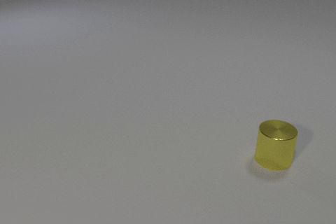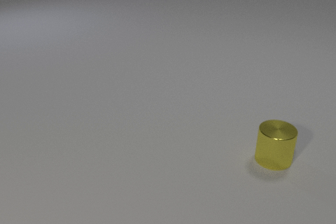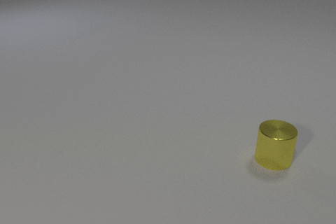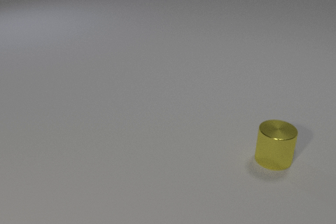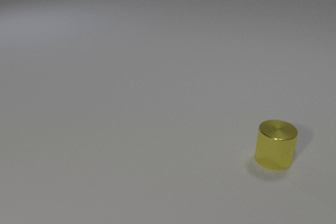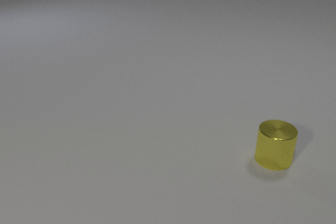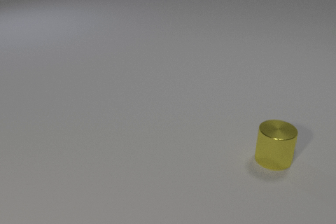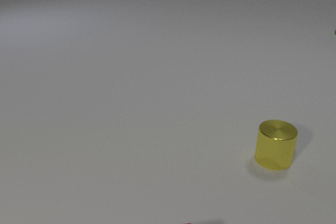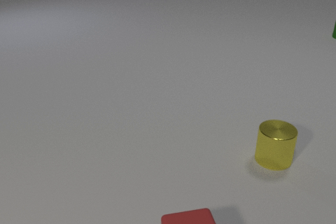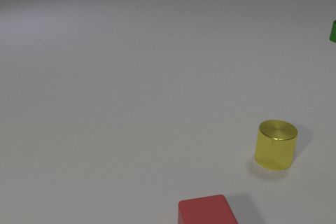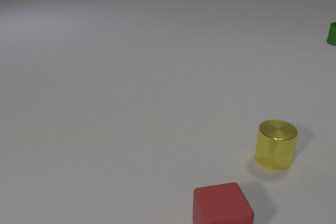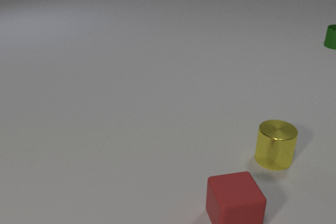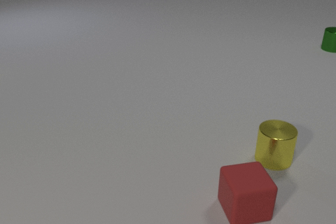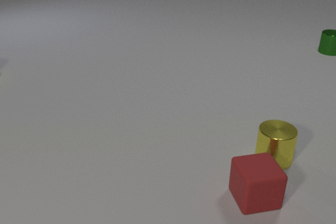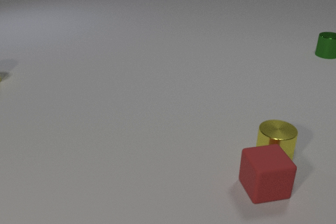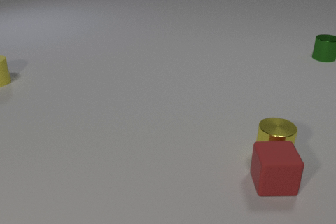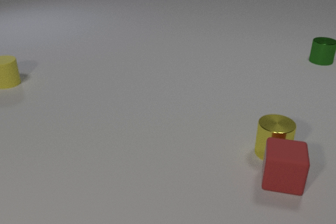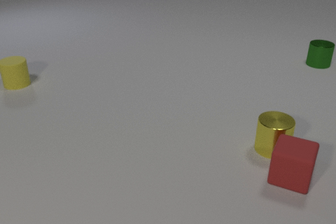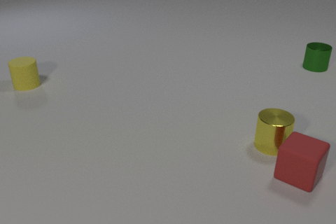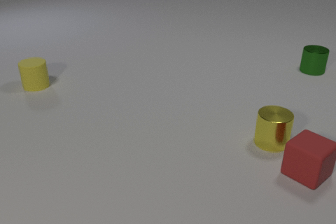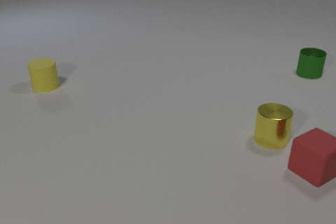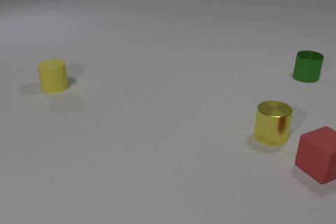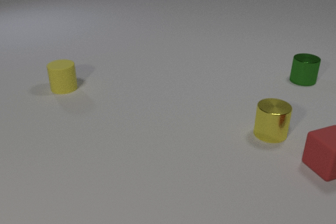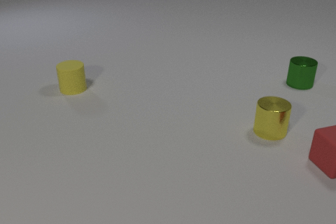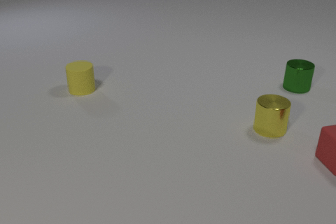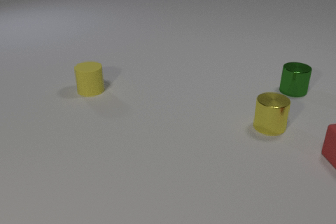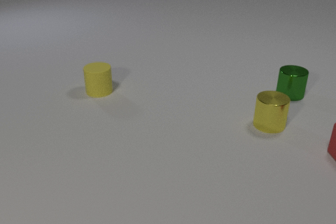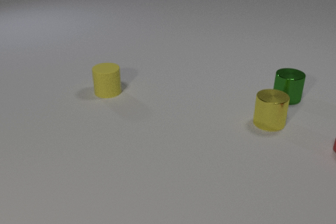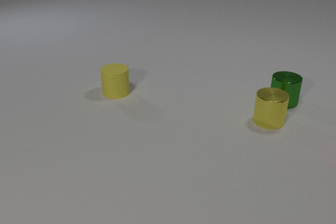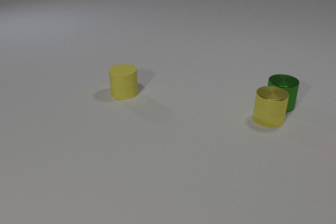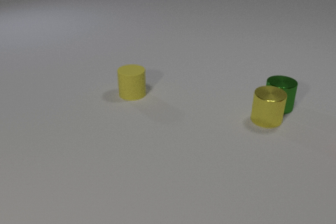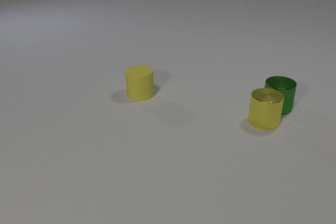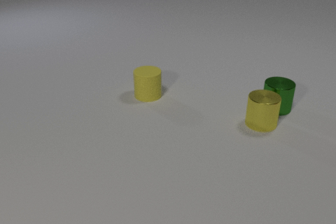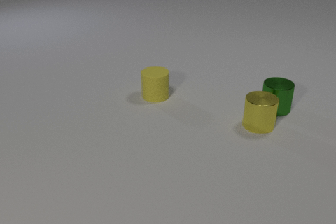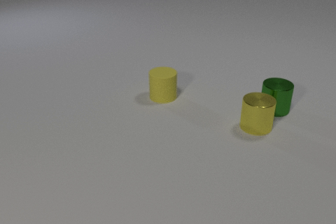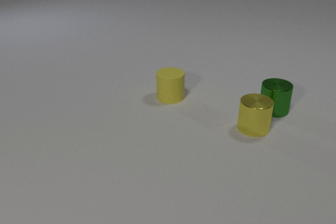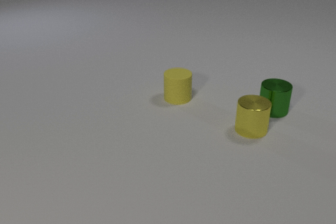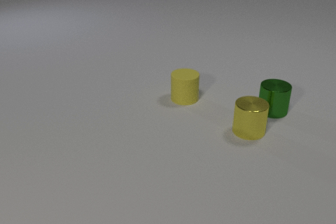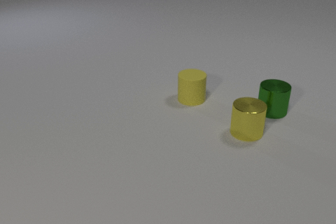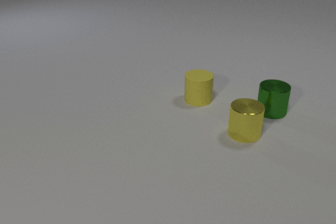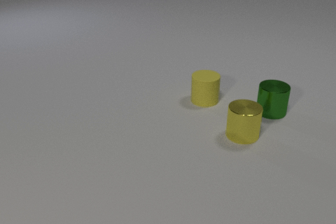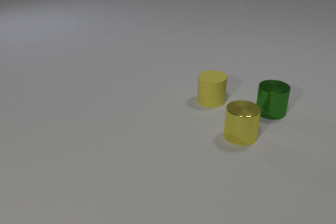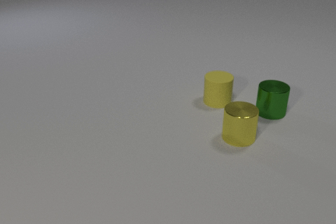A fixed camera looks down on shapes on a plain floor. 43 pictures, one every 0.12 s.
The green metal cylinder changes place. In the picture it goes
toward the camera.
The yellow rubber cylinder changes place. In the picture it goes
to the right.
0.00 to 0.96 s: The red rubber cube comes in at the bottom edge, slides away from the camera and to the right. The green metal cylinder comes in at the right edge, slides toward the camera.
0.96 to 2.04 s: The red rubber cube slides away from the camera and to the right, spins so that its near face slides to the left, clockwise seen from above. The yellow metal cylinder slides away from the camera. The green metal cylinder slides toward the camera. The yellow rubber cylinder comes in at the left edge, slides to the right and toward the camera. The red rubber cube and the yellow metal cylinder collide.
2.04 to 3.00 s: The red rubber cube slides to the right and away from the camera, spins clockwise seen from above by about 60 degrees, its near face sliding to the left. The yellow metal cylinder slides away from the camera. The green metal cylinder slides toward the camera. The yellow rubber cylinder slides to the right and toward the camera.
3.00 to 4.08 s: The red rubber cube slides away from the camera and to the right, leaves at the right edge. The yellow metal cylinder slides to the left. The green metal cylinder slides toward the camera. The yellow rubber cylinder slides to the right. The yellow metal cylinder and the green metal cylinder collide.
4.08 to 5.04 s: The yellow metal cylinder slides toward the camera and to the left. The green metal cylinder slides toward the camera. The yellow rubber cylinder slides to the right.
What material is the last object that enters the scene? rubber.
How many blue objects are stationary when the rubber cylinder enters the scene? 0.
How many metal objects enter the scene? 1.
